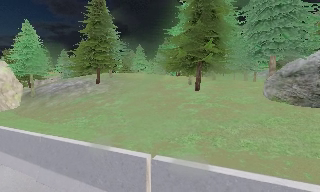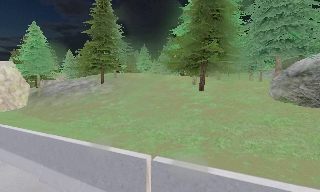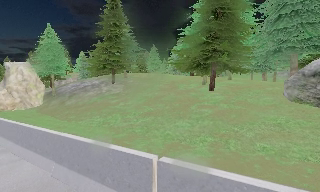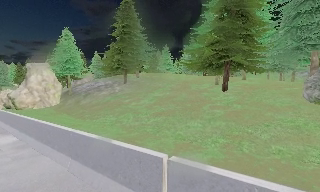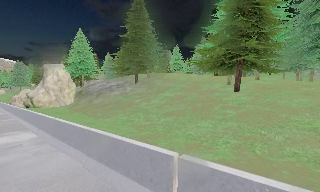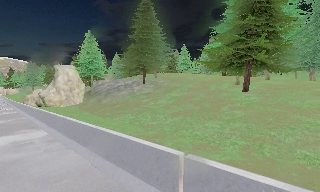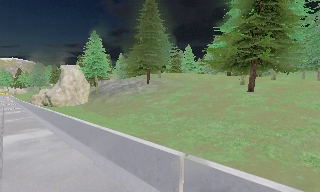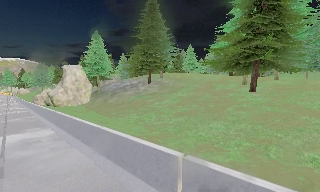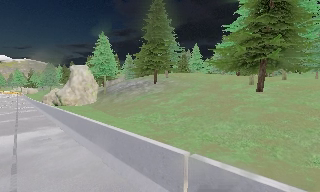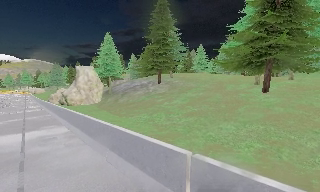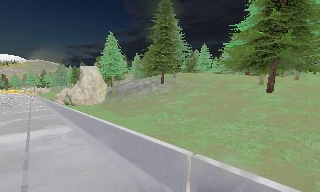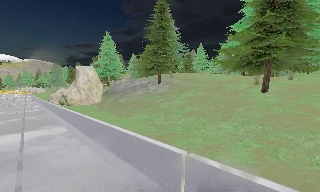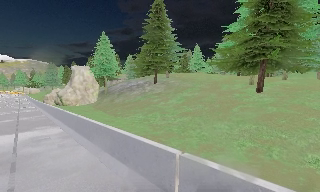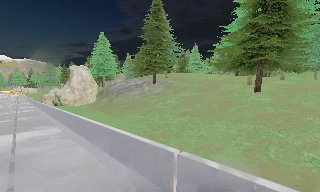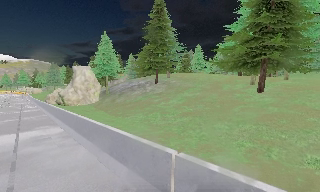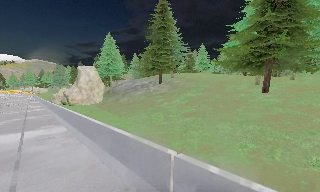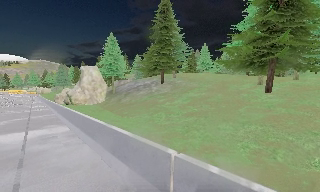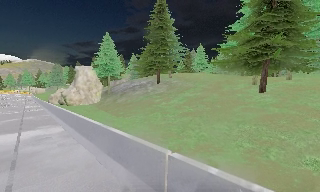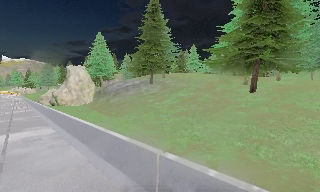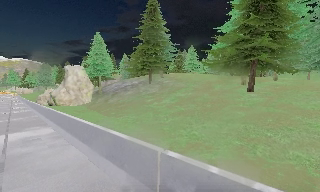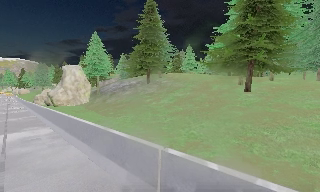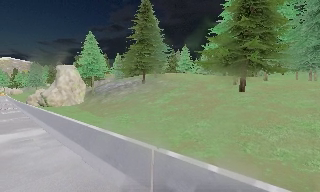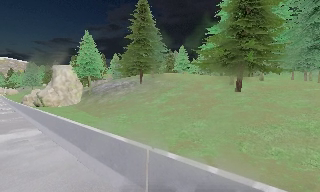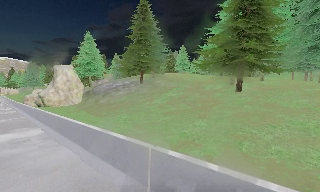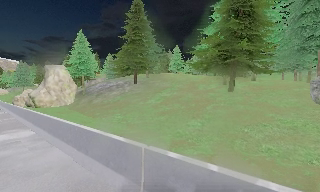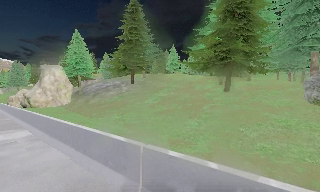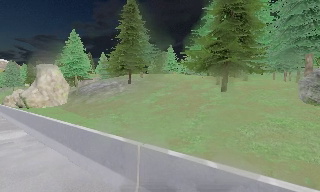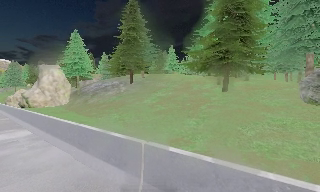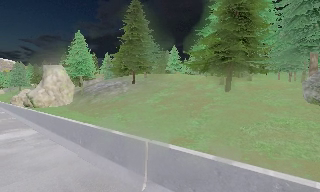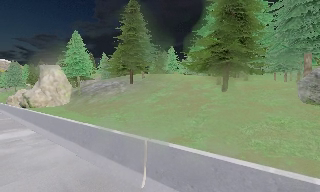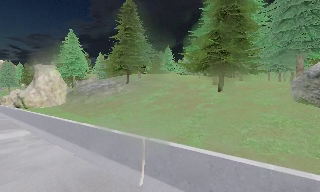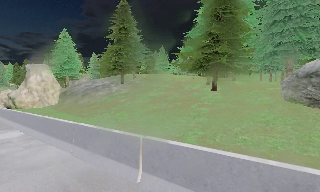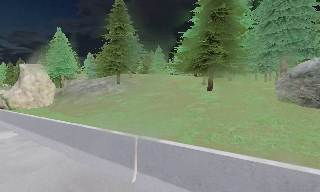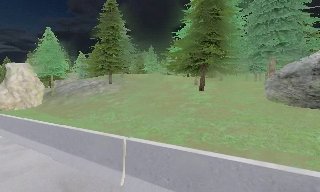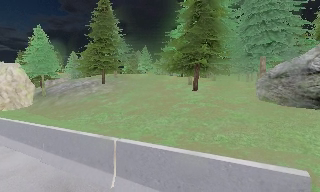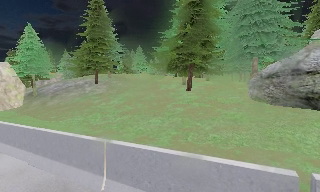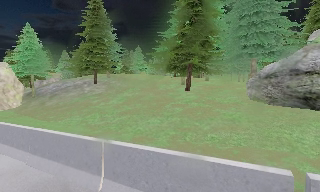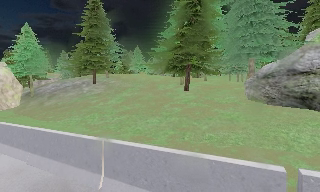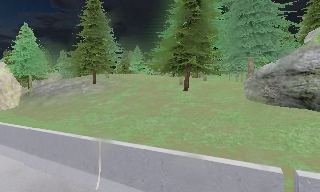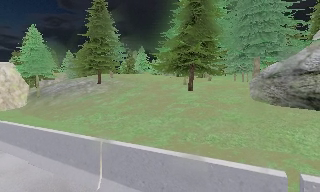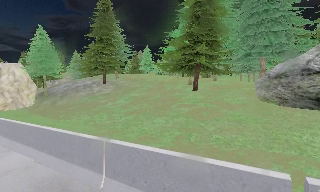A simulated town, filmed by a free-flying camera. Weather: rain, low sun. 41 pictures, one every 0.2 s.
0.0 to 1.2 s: The camera swings to its left by about 15 degrees, and the scene slides to the right.
1.2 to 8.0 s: The camera swings to its right by about 15 degrees, and the scene slides to the left. It travels backward and to its right, about 1.5 m, so what stands in front gets smaller.
The film runs backward here.
